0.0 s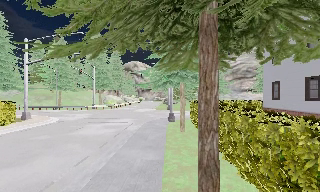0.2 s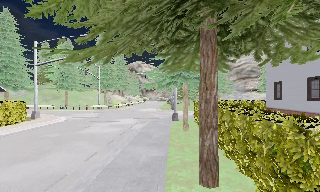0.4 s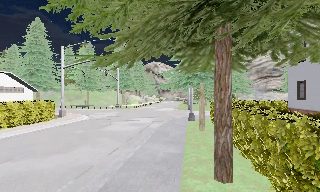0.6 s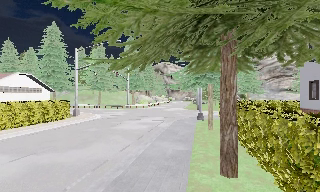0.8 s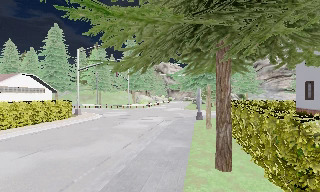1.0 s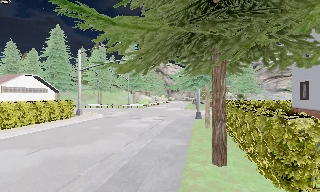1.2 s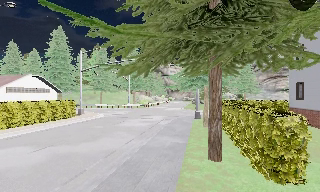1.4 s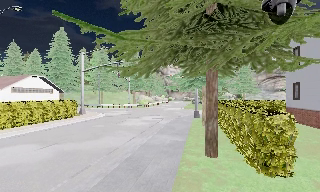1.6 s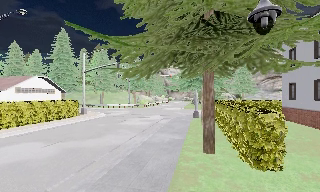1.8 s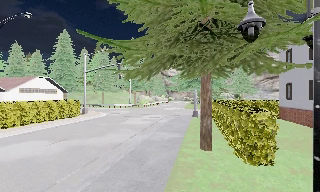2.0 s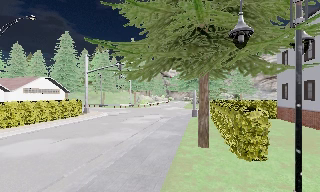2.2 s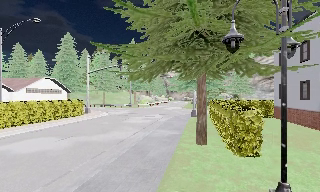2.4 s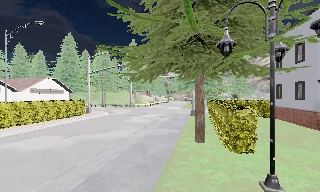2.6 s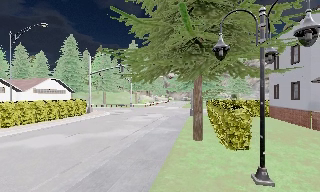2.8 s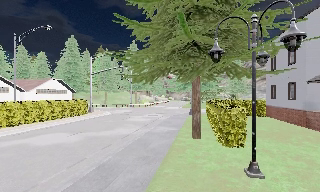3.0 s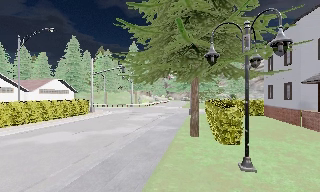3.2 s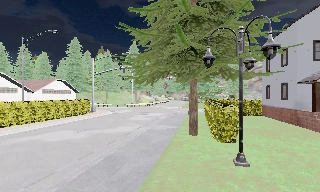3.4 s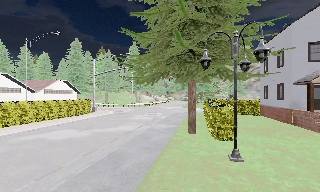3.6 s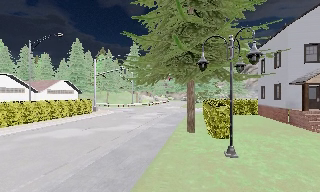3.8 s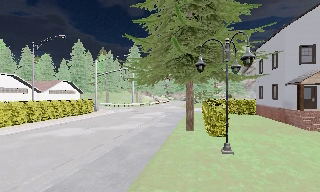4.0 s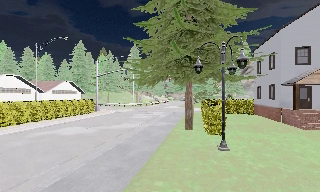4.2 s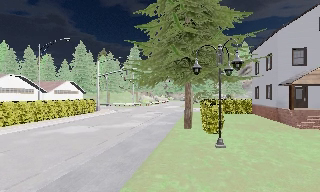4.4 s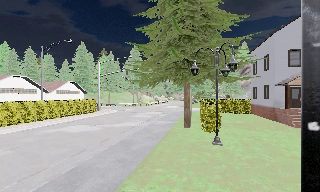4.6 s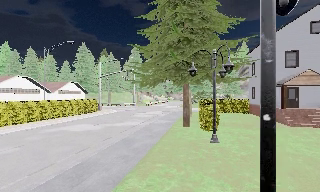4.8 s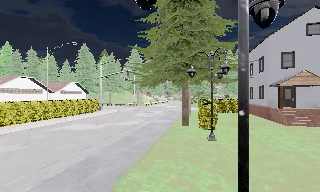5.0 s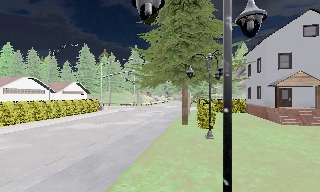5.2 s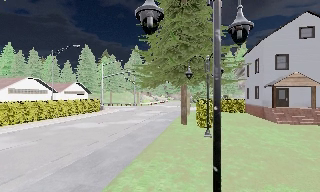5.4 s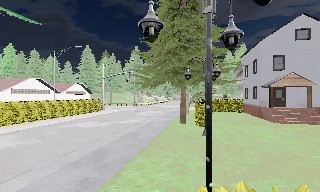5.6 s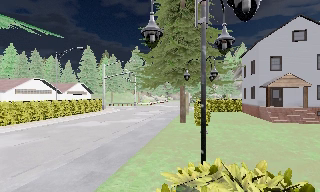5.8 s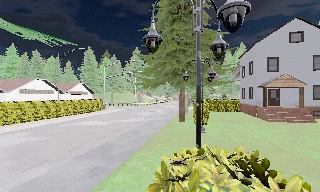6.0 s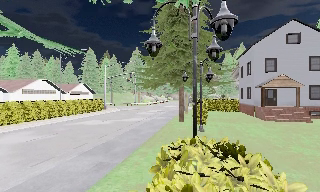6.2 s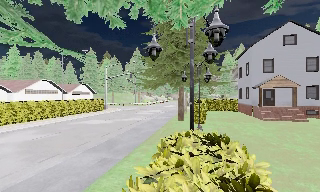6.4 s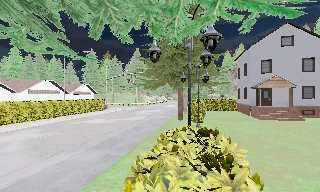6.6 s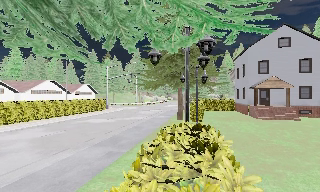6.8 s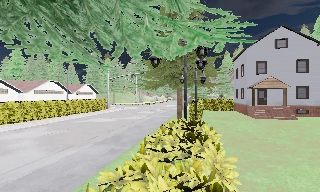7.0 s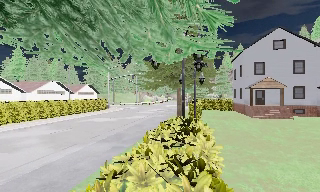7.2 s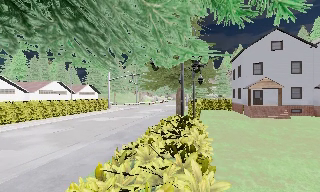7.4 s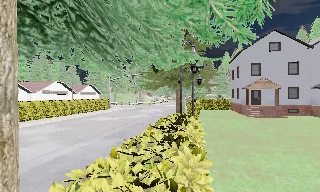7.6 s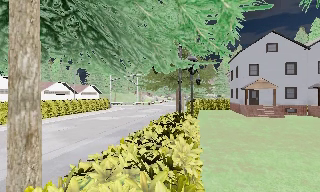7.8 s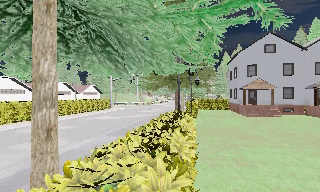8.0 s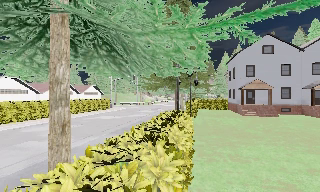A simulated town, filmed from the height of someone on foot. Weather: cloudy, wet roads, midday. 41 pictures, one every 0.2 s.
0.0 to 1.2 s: The scene slides to the right, as the camera pans about 10 degrees to its left. It travels backward, about 2.5 m, so what stands in front gets smaller.
1.2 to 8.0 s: The camera travels backward, about 13 m, so what stands in front gets smaller.
The film runs backward here.
